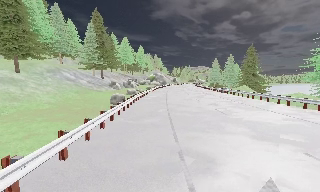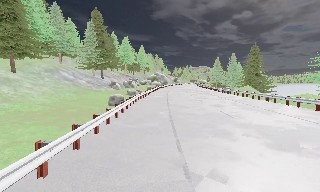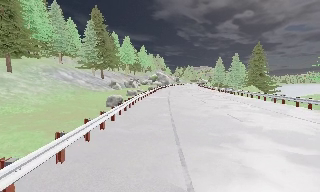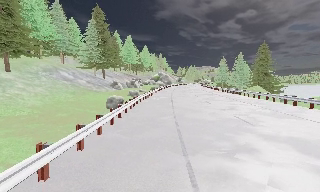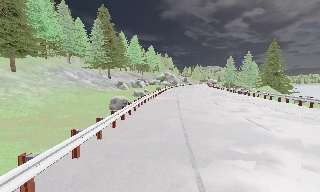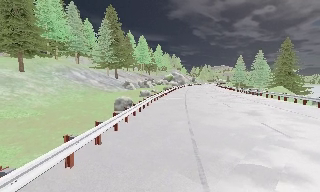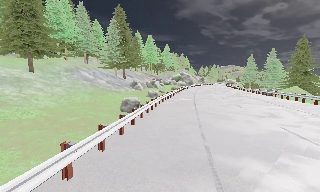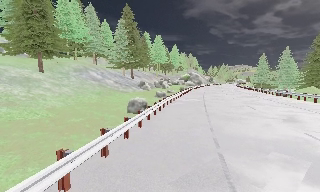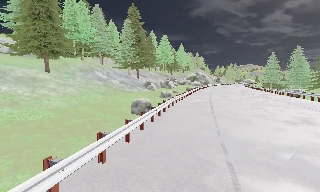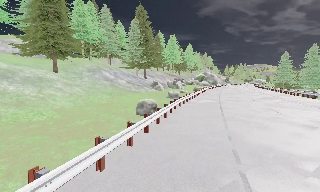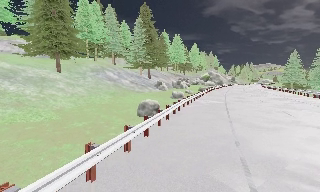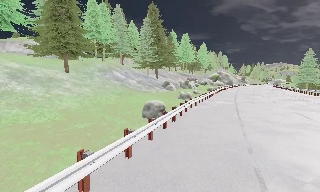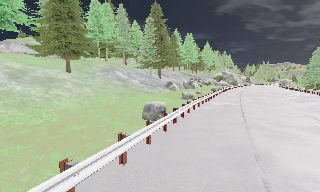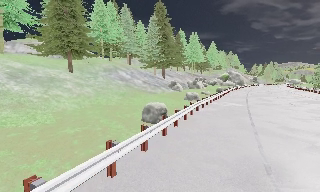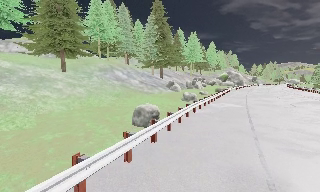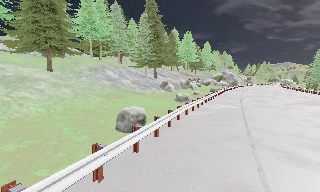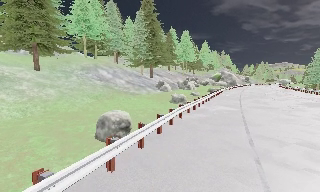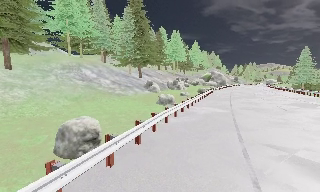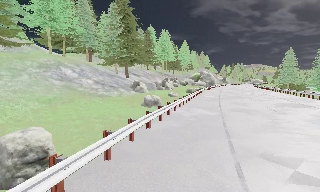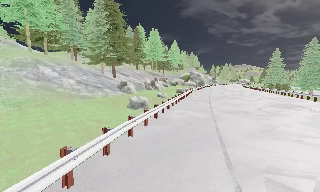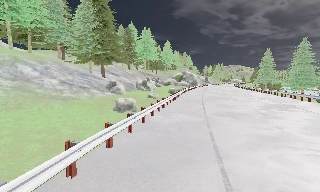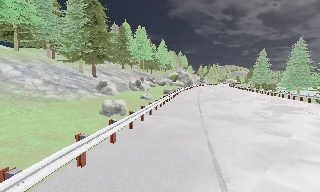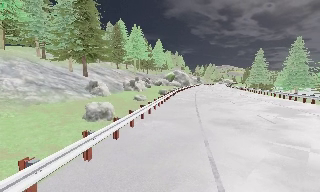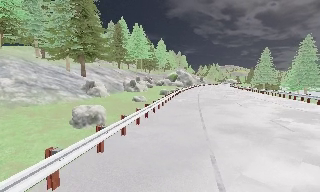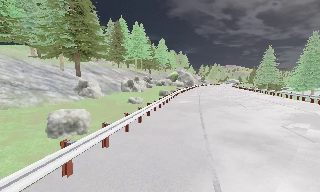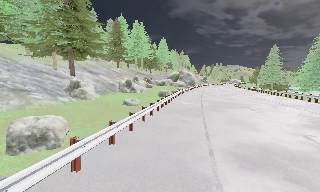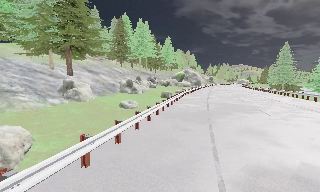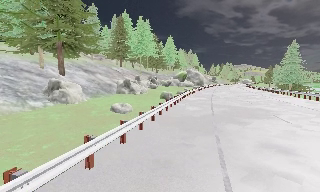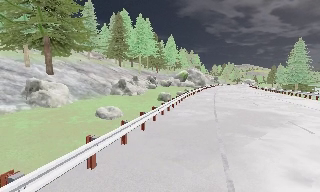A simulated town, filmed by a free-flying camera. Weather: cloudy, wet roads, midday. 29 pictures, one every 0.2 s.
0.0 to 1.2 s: The camera travels forward, about 4 m, so what stands in front looms larger.
1.2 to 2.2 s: The camera pans to its left, which is counterclockwise from overhead, by about 15 degrees. It travels forward, about 2 m, so what stands in front looms larger.
2.2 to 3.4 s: The camera travels forward and to its right, about 4.5 m, so what stands in front looms larger. It gains speed.
3.4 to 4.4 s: The scene slides to the left, as the camera pans about 10 degrees to its right. It travels forward, about 5 m, so what stands in front looms larger.
4.4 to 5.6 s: The camera travels forward, about 8 m, so what stands in front looms larger.
The film runs forward here.
